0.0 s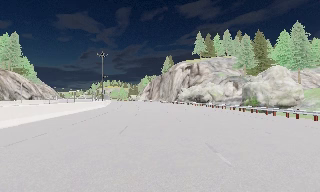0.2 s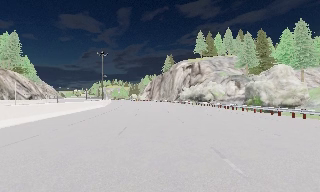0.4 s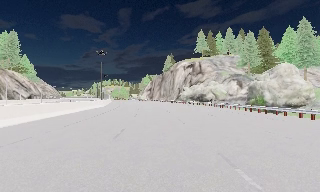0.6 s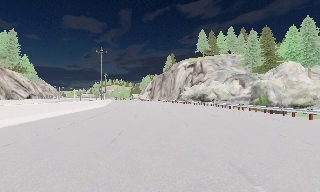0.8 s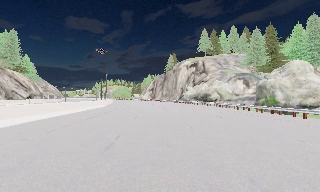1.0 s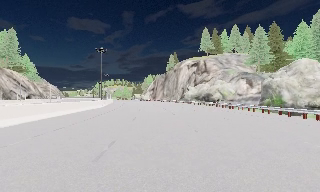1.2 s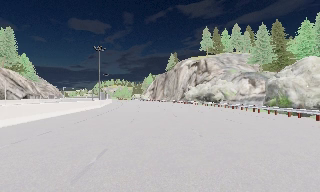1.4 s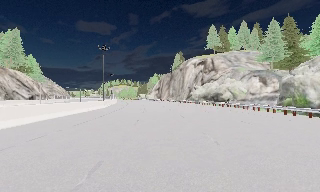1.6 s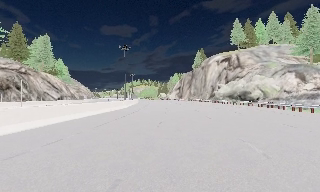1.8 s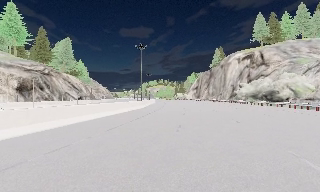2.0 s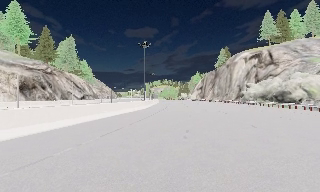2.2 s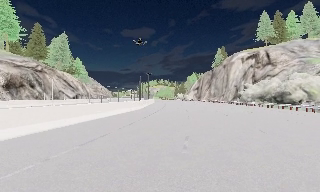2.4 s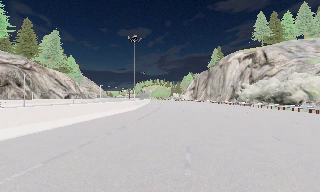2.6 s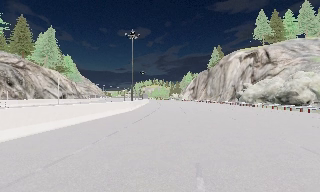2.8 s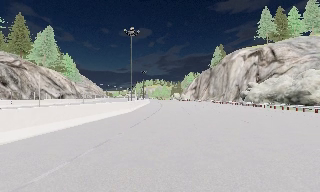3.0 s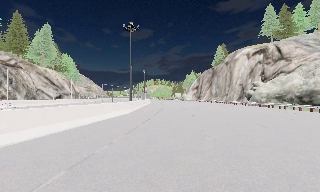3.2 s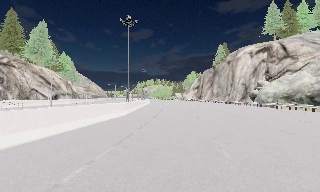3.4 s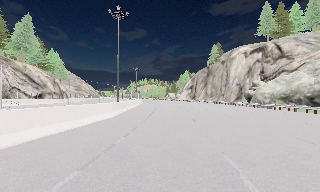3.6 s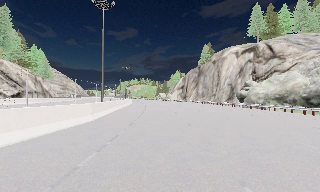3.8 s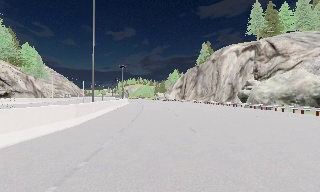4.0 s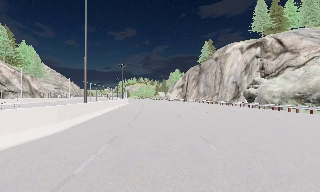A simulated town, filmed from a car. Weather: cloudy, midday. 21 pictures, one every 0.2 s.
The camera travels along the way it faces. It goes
forward.
0.0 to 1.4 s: The camera travels forward, about 6 m, so what stands in front looms larger. It gains speed.
1.4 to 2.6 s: The camera pans to its left, which is counterclockwise from overhead, by about 10 degrees. It travels forward, about 8 m, so what stands in front looms larger.
2.6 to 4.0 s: The camera travels forward, about 12 m, so what stands in front looms larger.
The film runs forward here.
